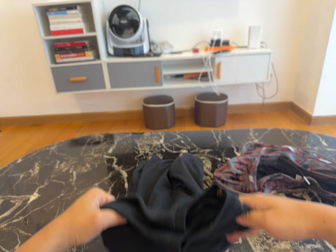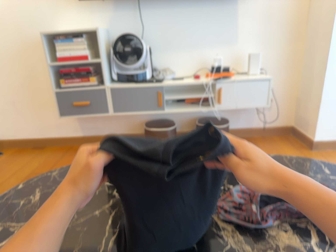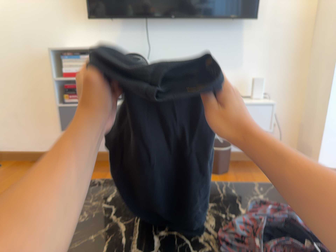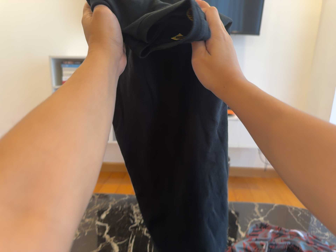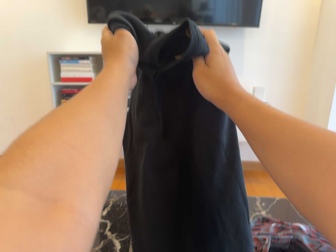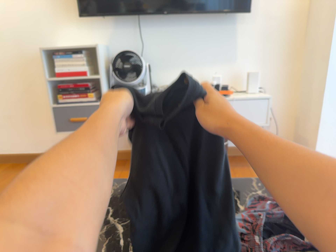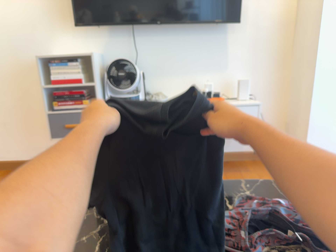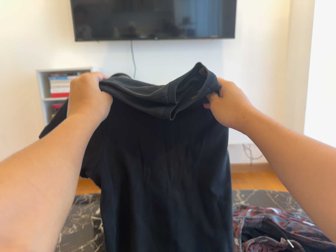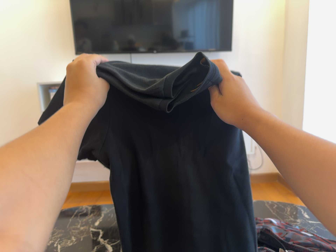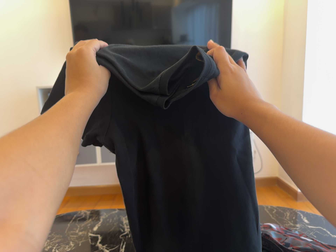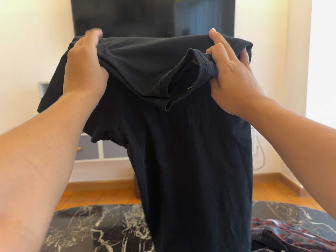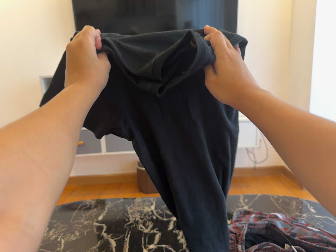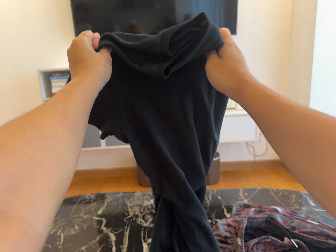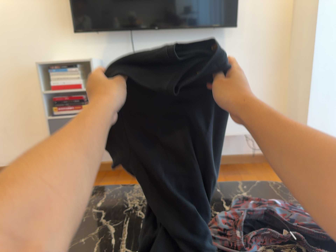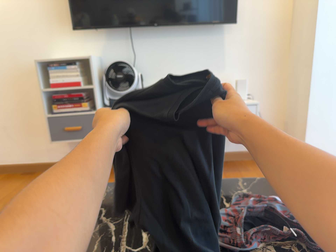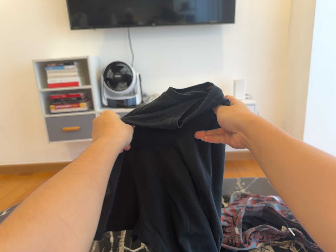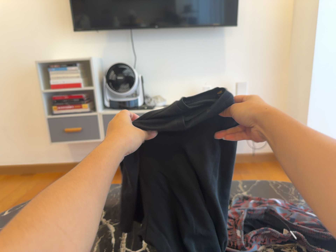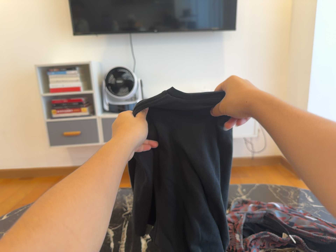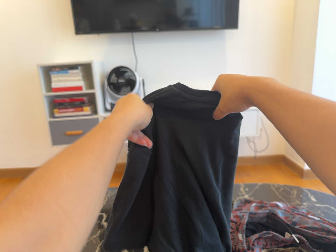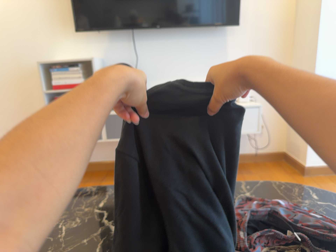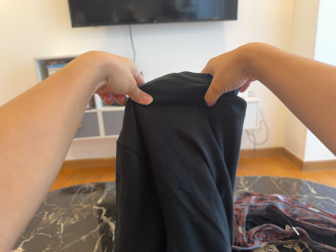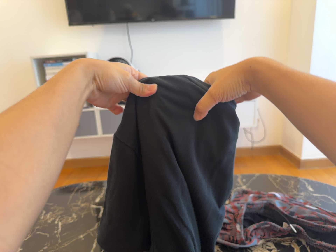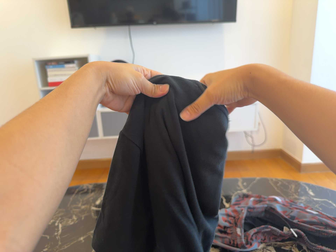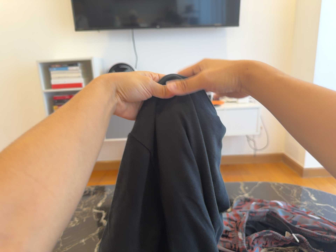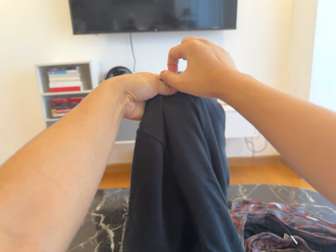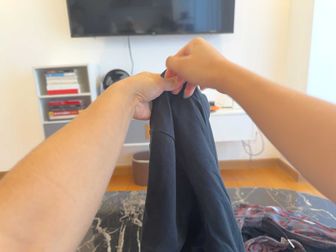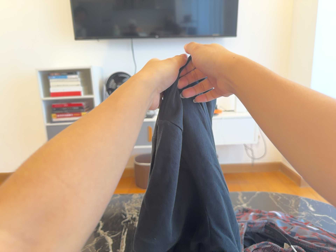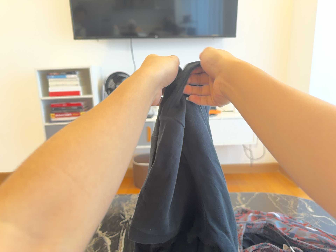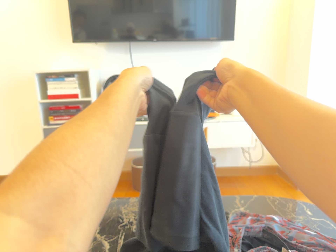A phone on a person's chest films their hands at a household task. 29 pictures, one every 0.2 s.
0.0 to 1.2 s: The camera's aim tips toward the top of its view by about 10 degrees, and the scene shifts downward.
1.2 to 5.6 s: The camera shifts only a little, or ends up much as it began.
The film runs backward here.
